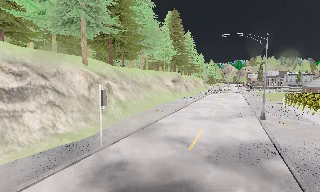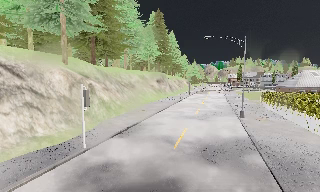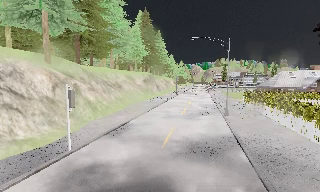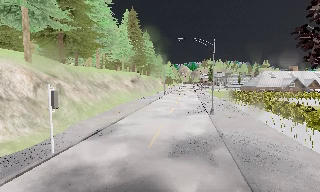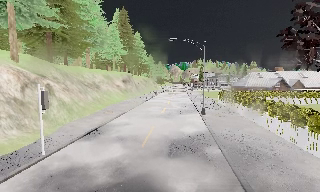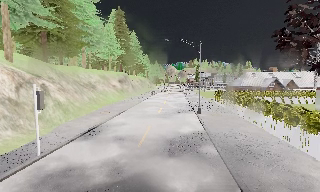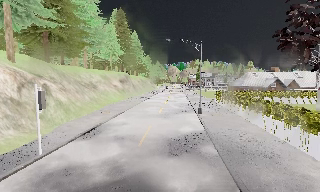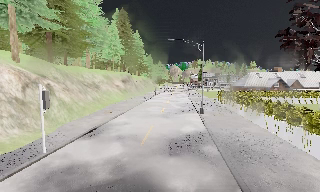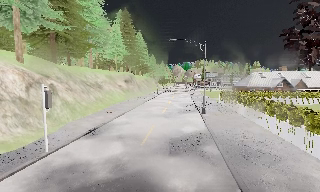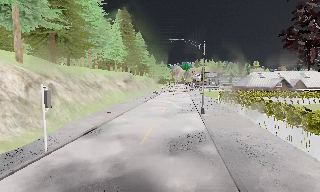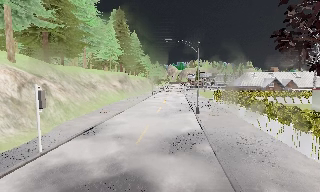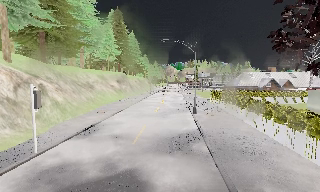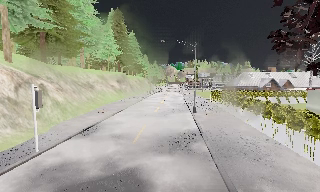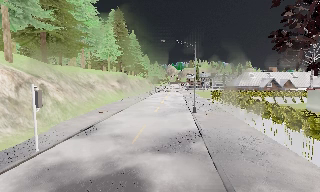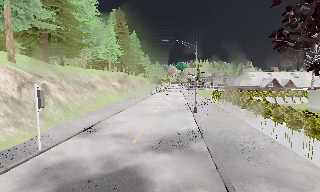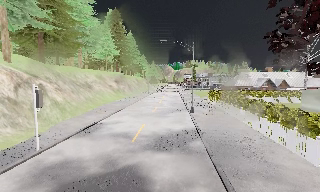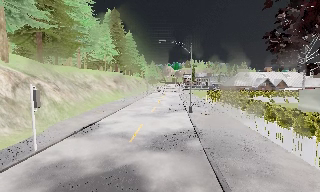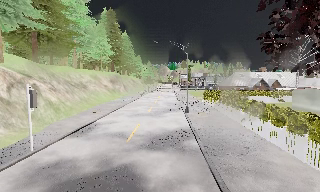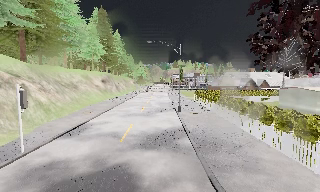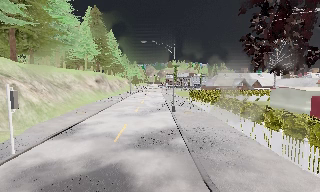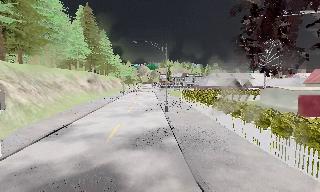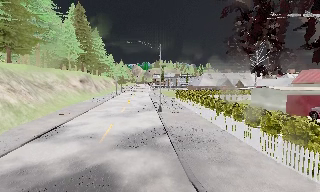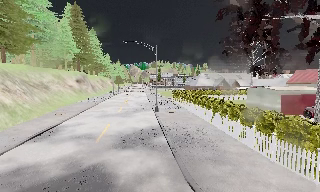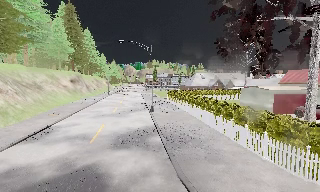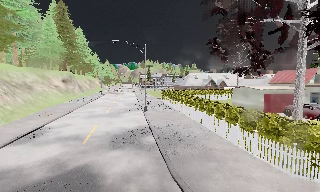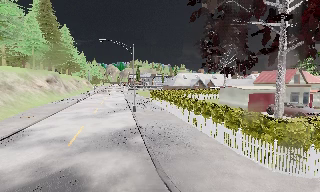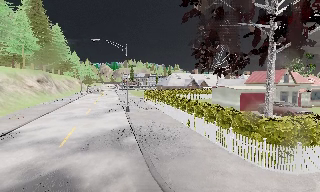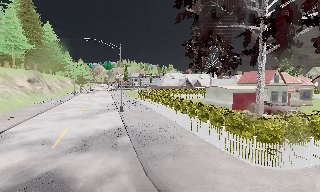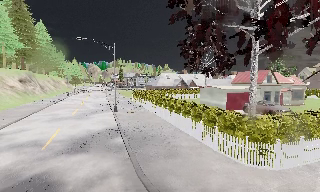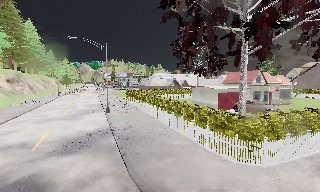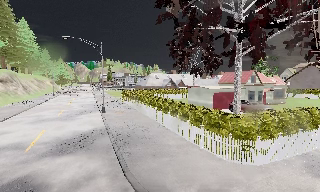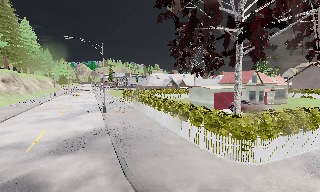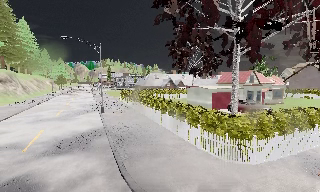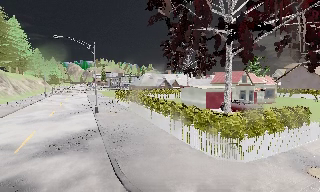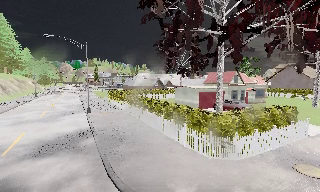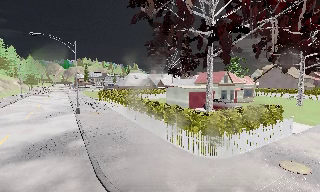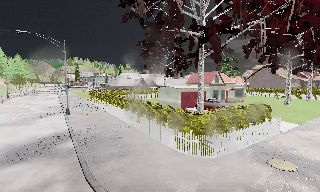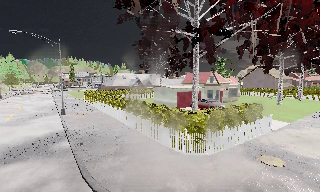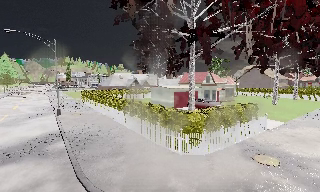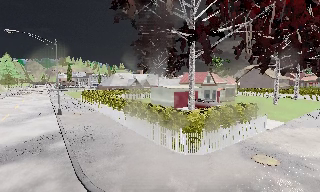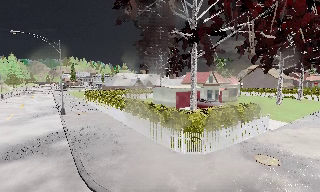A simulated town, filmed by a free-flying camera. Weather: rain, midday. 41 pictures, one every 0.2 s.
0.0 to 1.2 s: The camera swings to its right by about 20 degrees, and the scene slides to the left.
1.2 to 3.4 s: The camera travels backward, about 1 m, so what stands in front gets smaller.
3.4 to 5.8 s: The camera pans to its right, which is clockwise from overhead, by about 25 degrees. It travels to its right and backward, about 1 m, so close, fixed things drift to the left.
5.8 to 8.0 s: The camera pans to its right, which is clockwise from overhead, by about 10 degrees. It travels to its right, about 1 m, so close, fixed things drift to the left.
The film runs backward here.
